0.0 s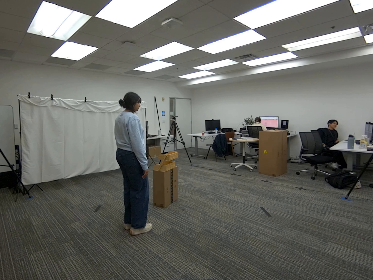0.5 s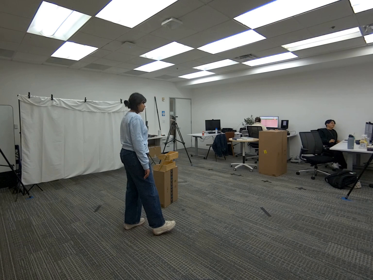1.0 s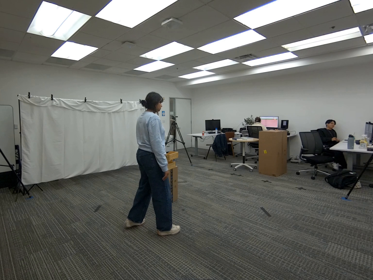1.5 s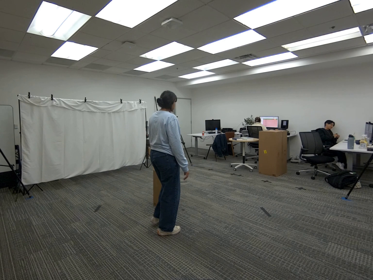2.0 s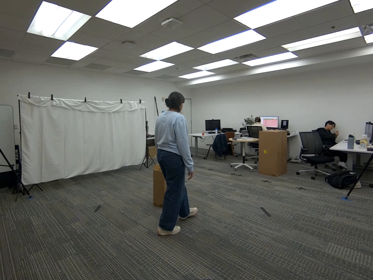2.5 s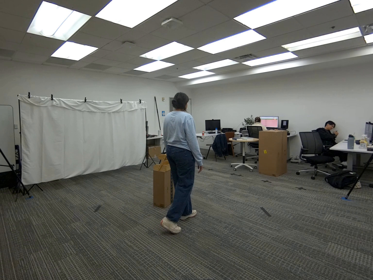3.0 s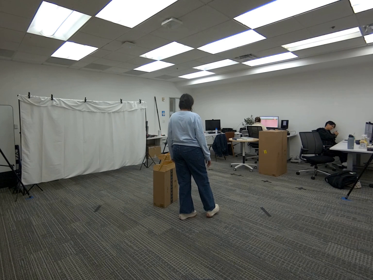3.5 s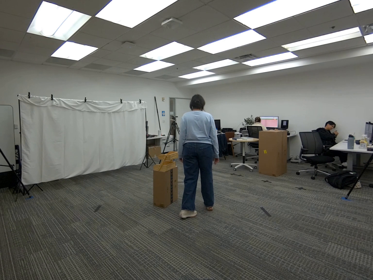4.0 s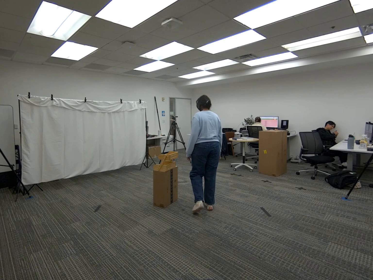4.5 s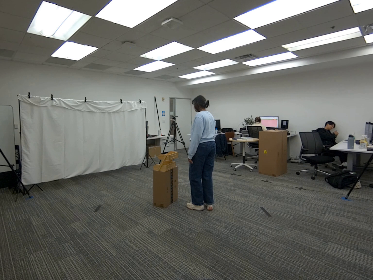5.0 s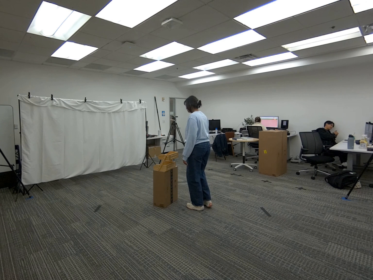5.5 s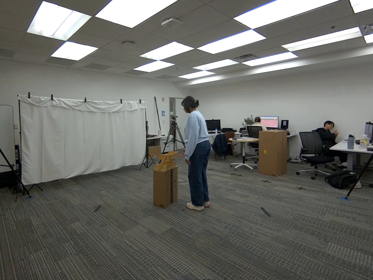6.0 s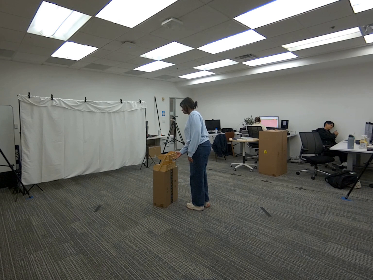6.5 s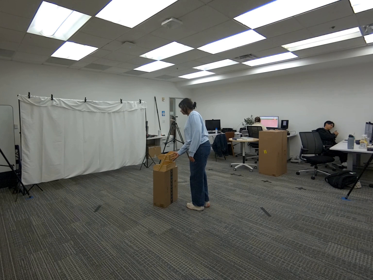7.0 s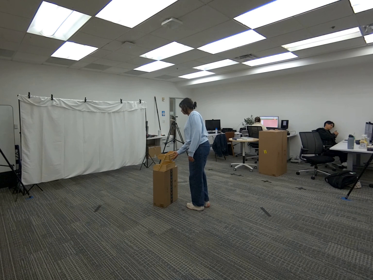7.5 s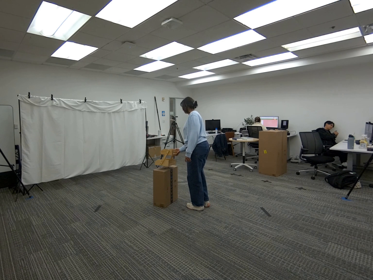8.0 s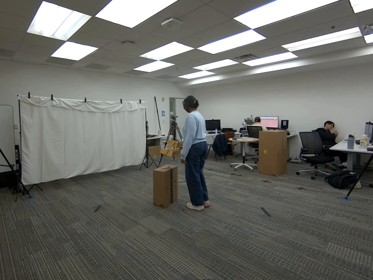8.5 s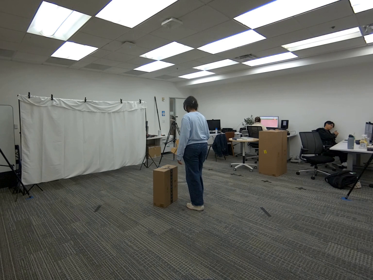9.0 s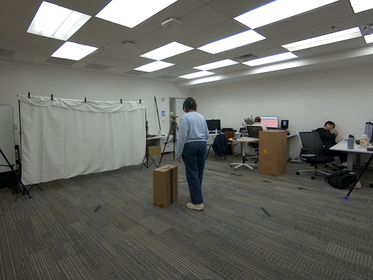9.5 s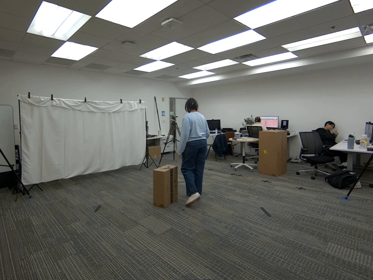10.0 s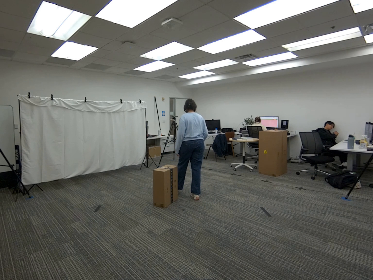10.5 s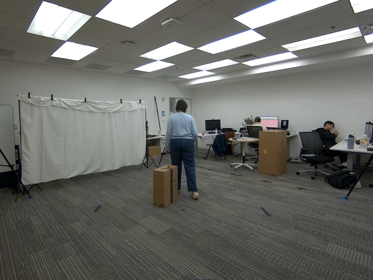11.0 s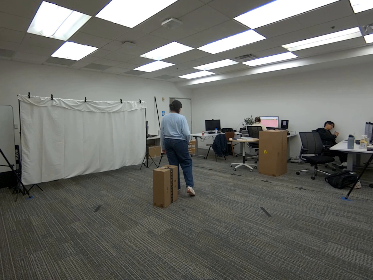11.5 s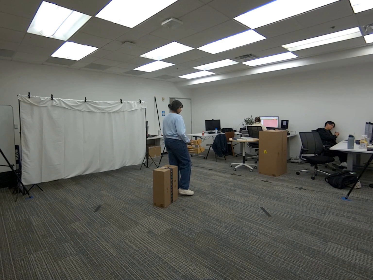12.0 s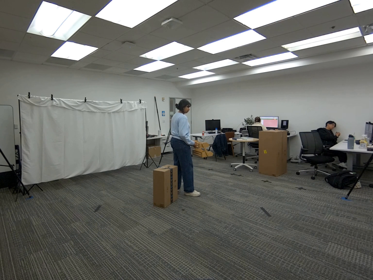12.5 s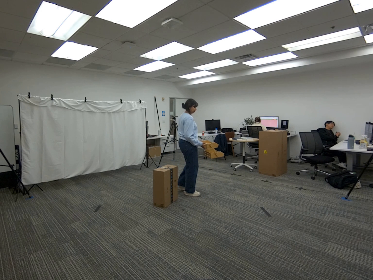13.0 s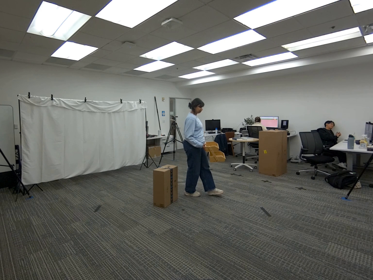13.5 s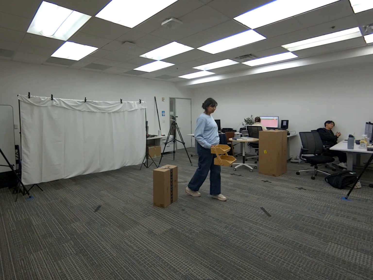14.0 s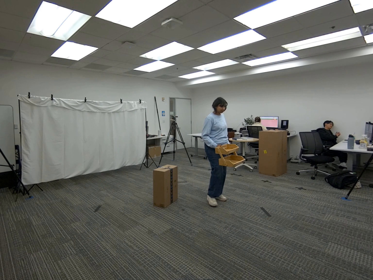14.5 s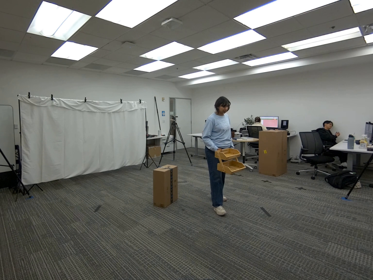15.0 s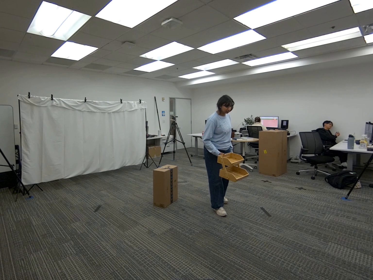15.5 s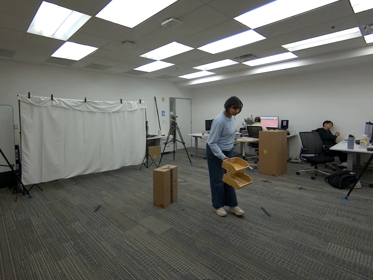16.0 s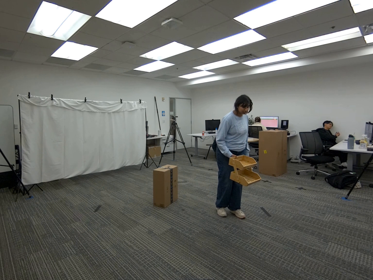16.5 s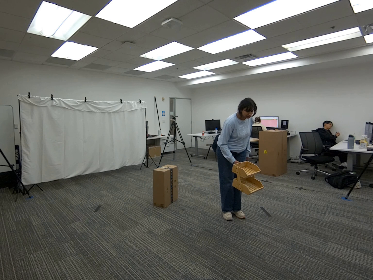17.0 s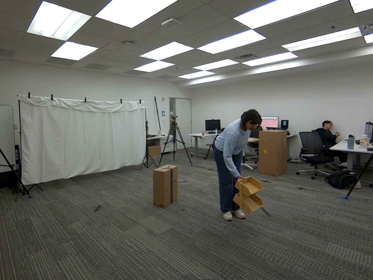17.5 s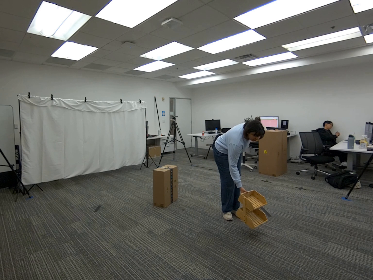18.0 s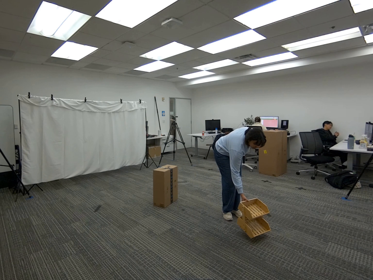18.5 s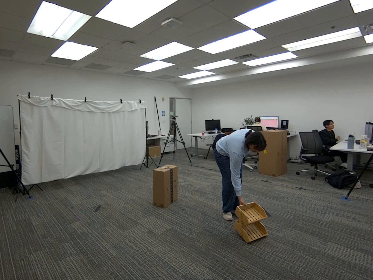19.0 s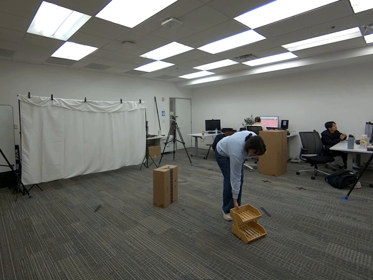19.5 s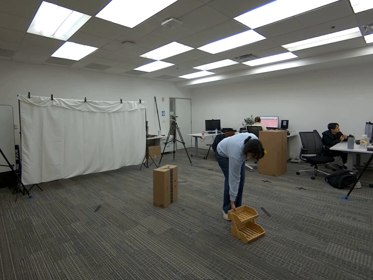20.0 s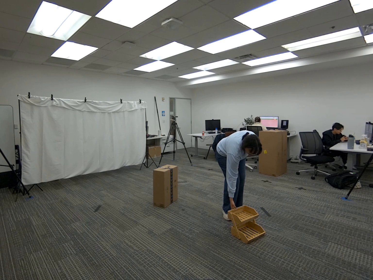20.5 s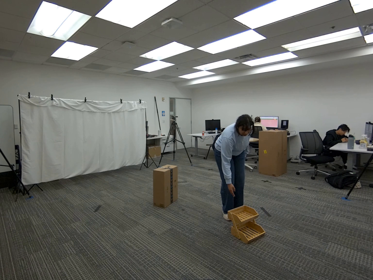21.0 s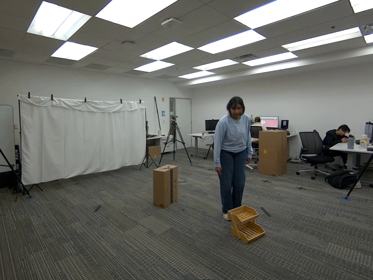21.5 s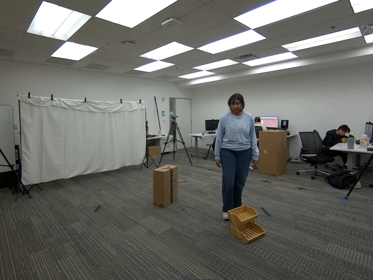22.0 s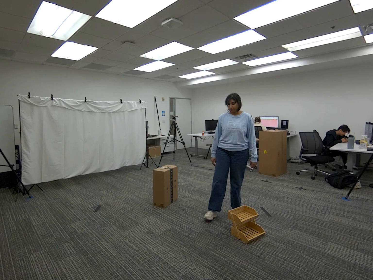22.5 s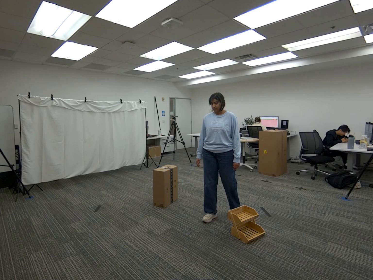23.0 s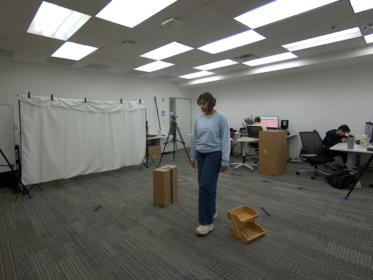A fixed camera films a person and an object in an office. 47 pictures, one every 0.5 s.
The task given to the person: Walk over to the wooden crate on the big brown box and pick up the wooden crate and place on the ground.
